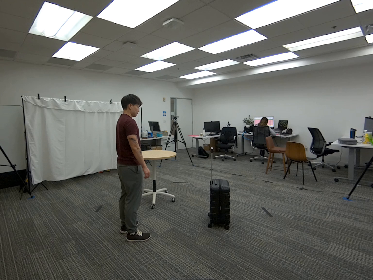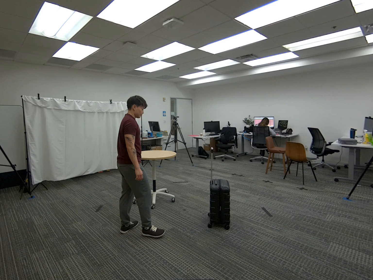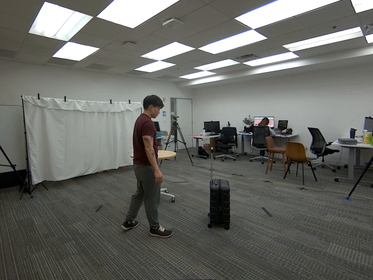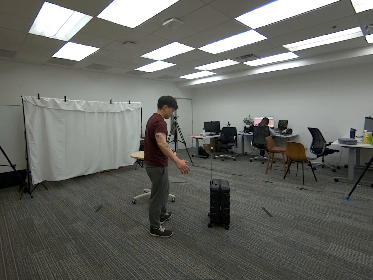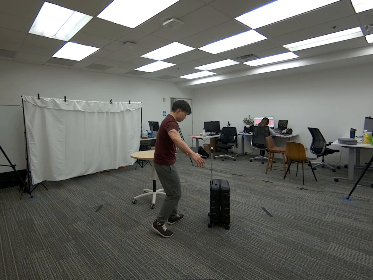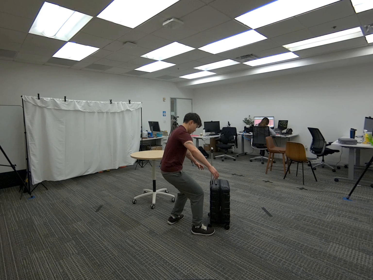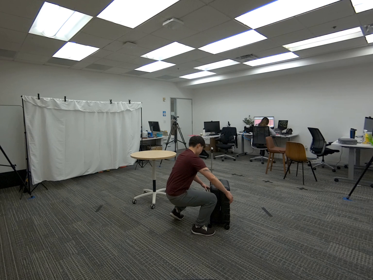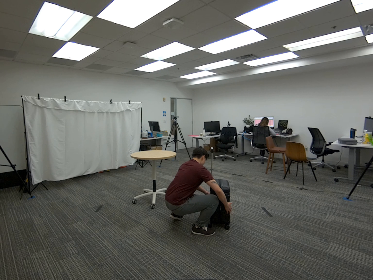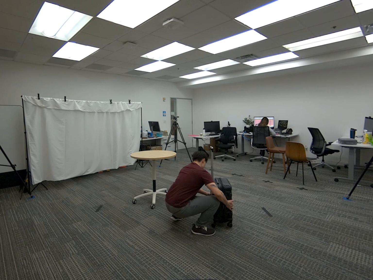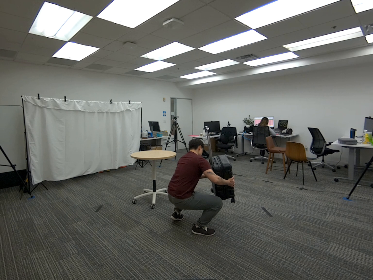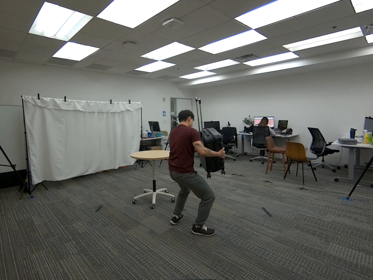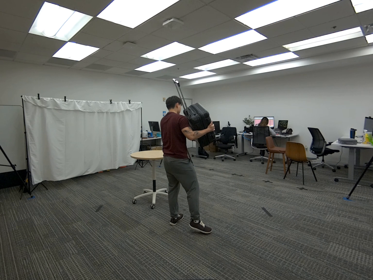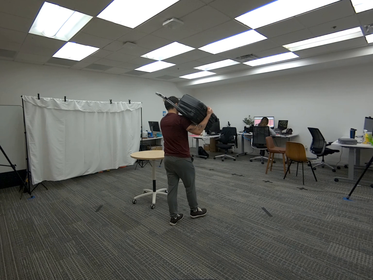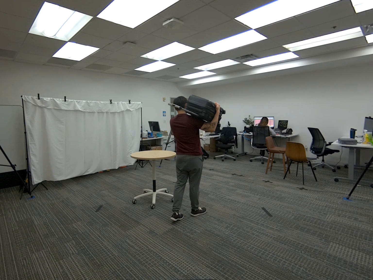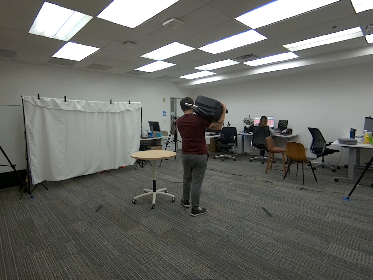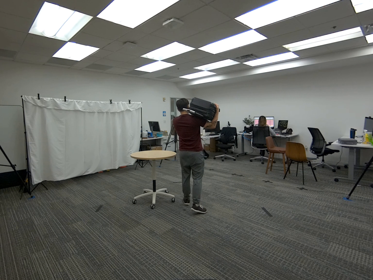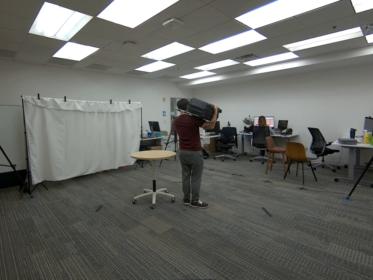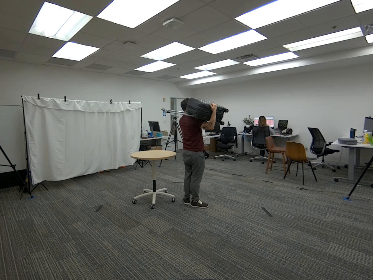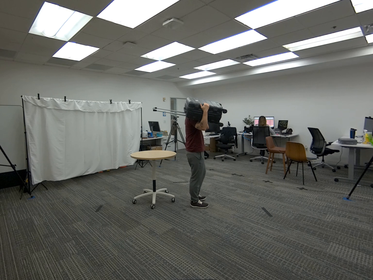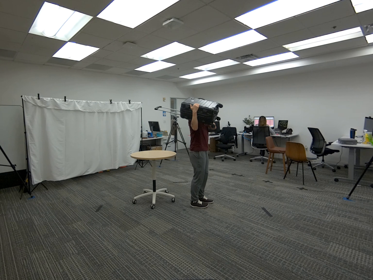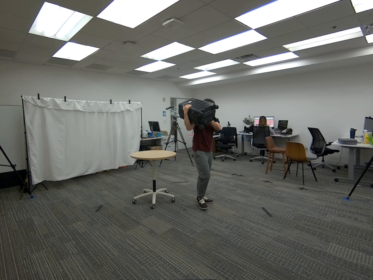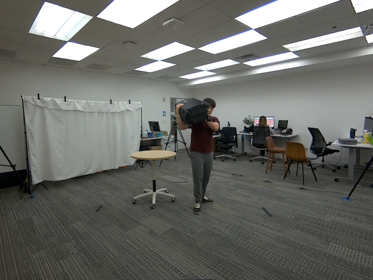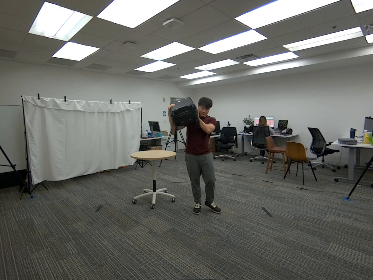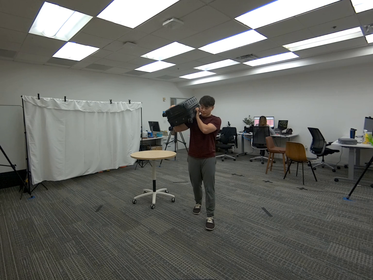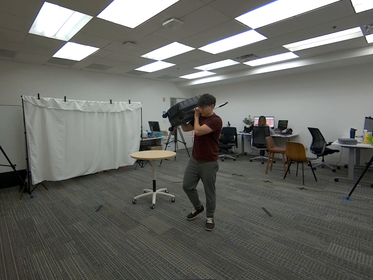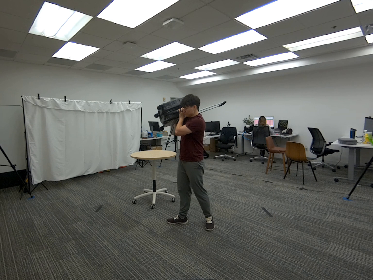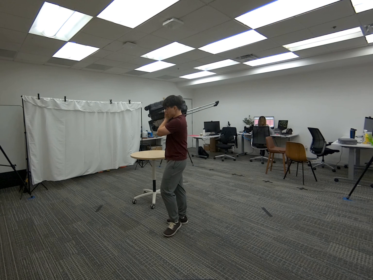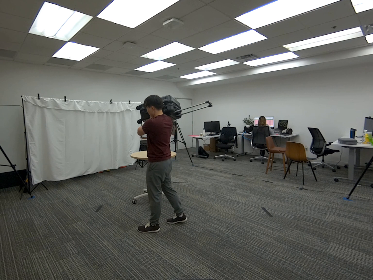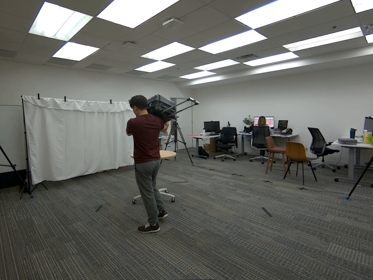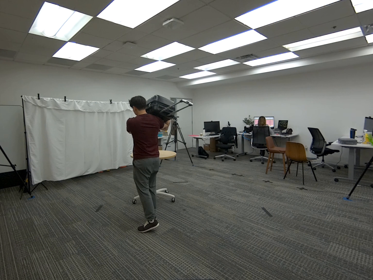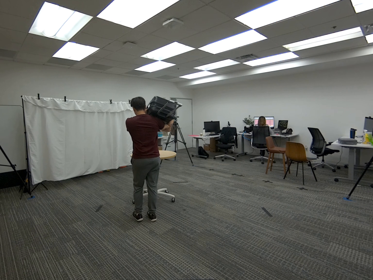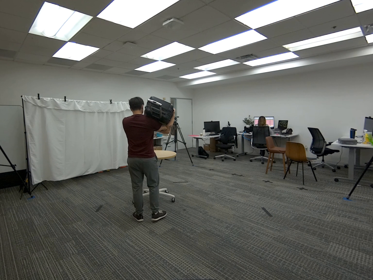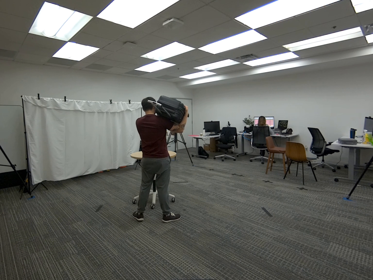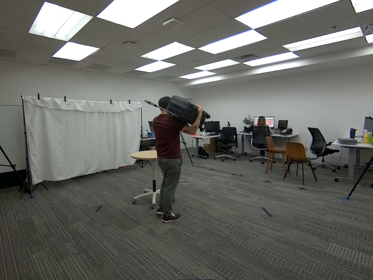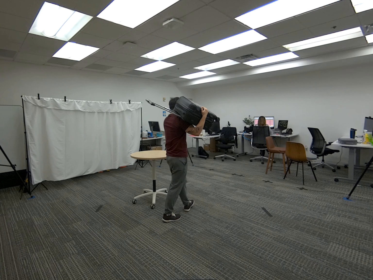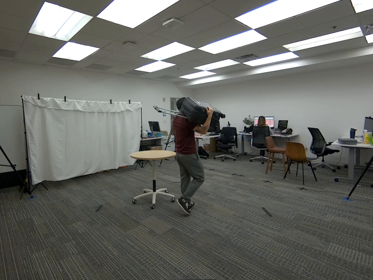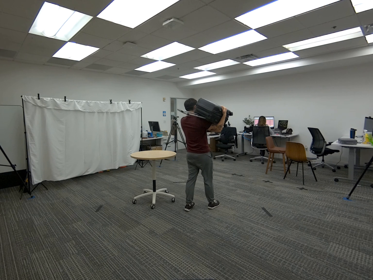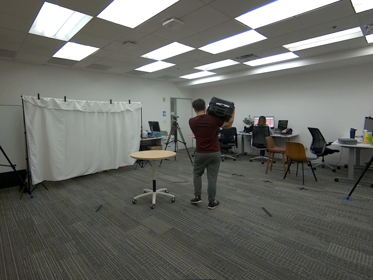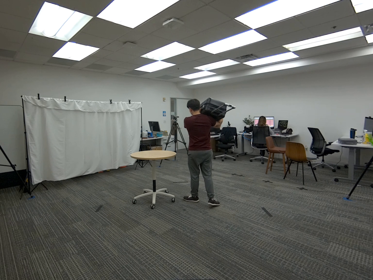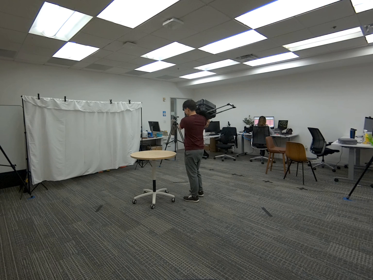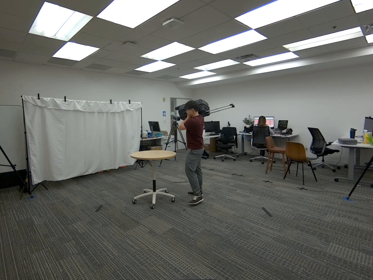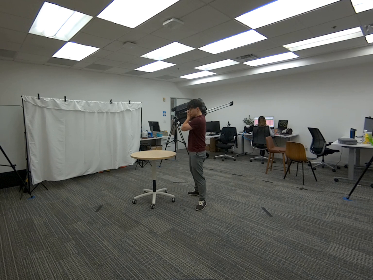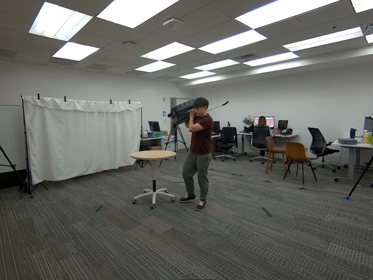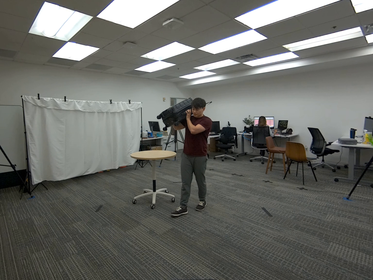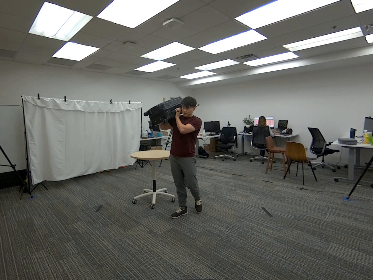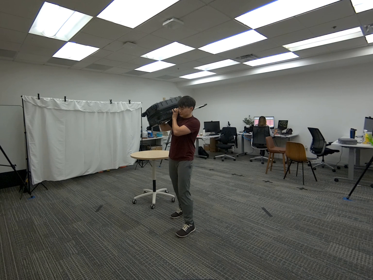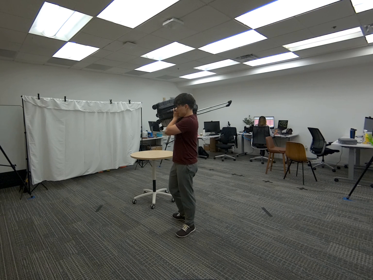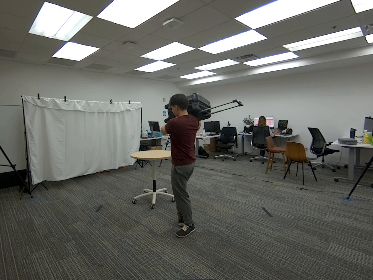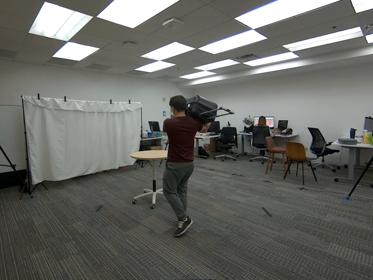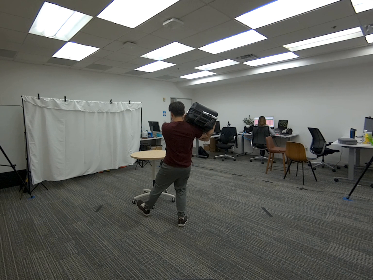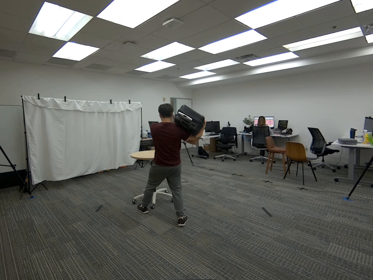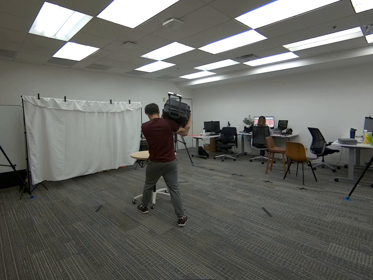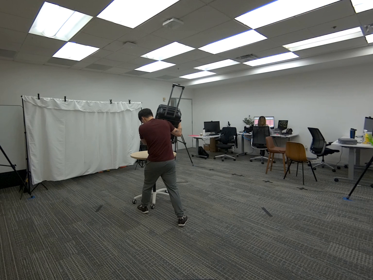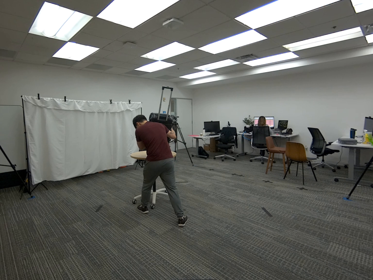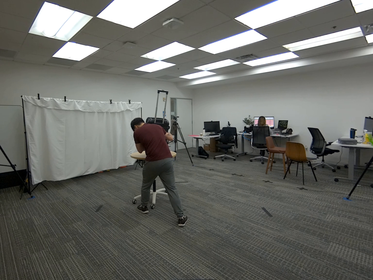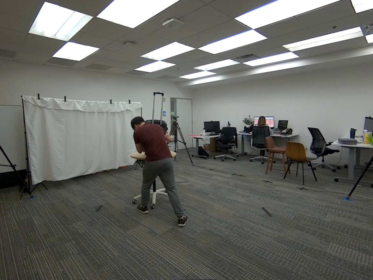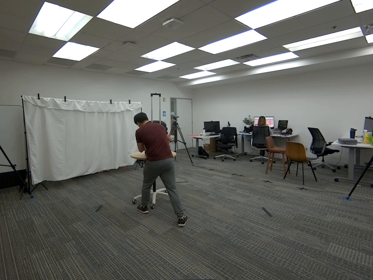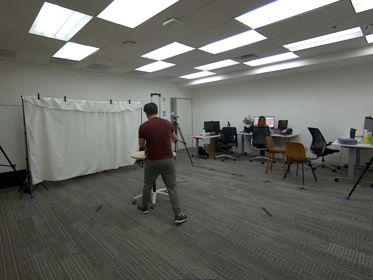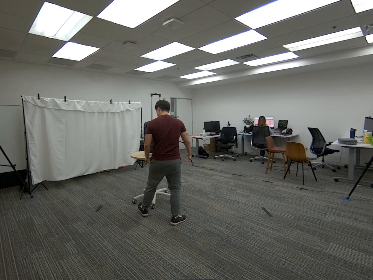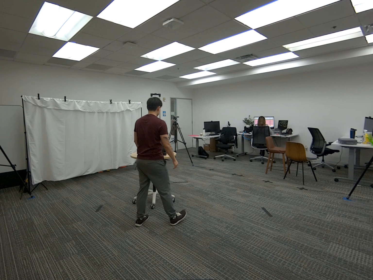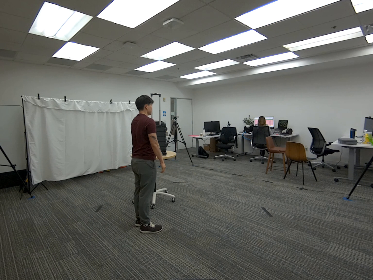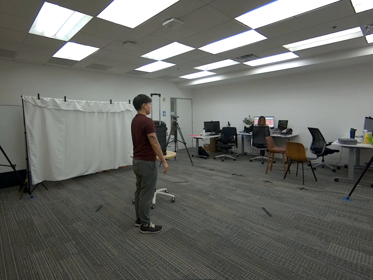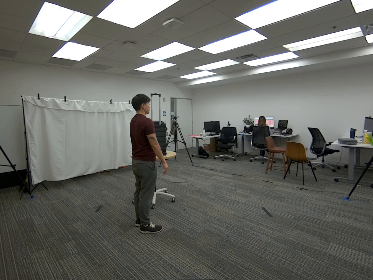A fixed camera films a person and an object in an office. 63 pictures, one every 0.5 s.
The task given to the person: Walk over to the rolling luggage within the bounding area and pick up the rolling luggage with both hands and walk within the bounding area and place on the round table when complete.
